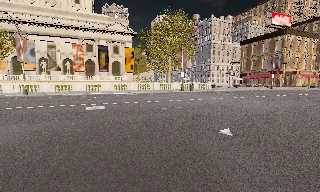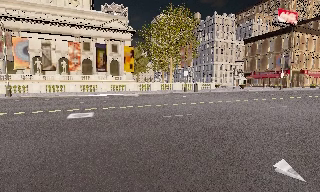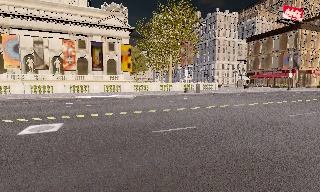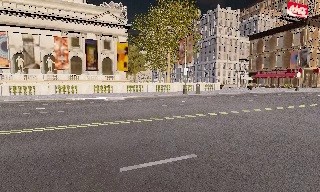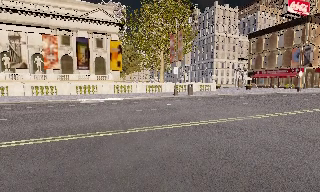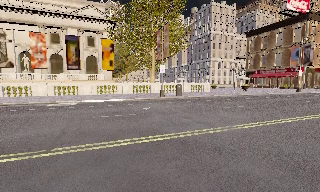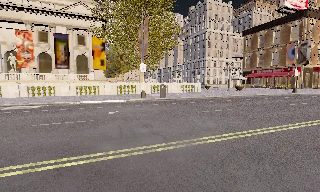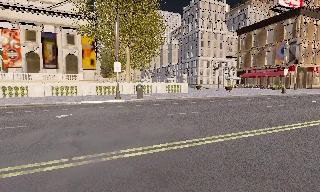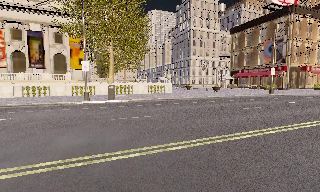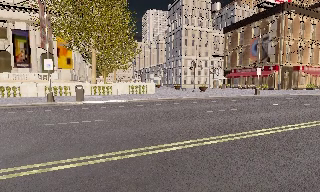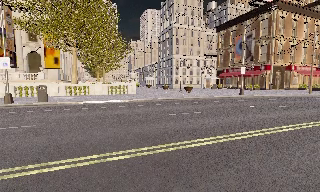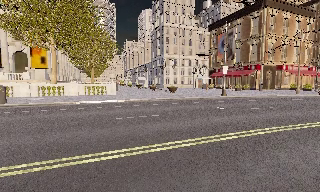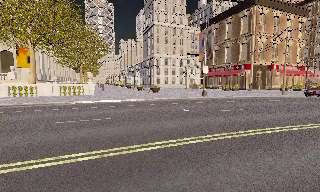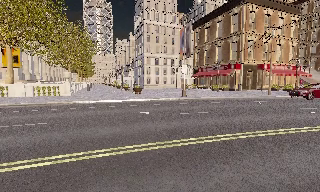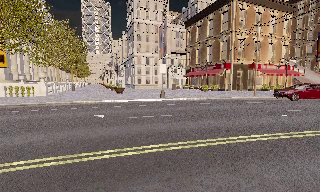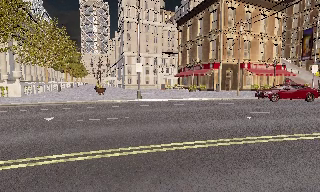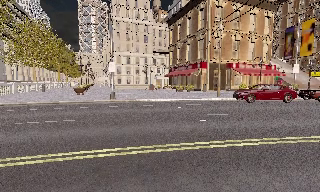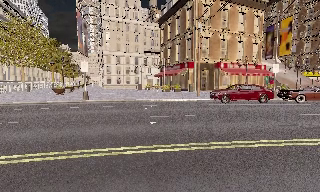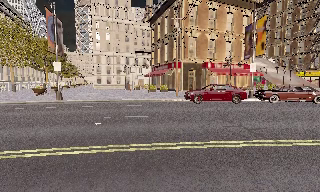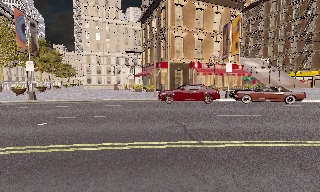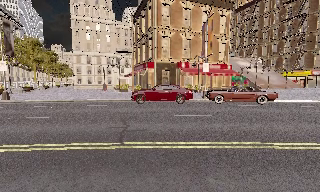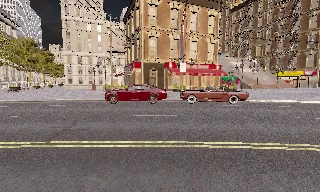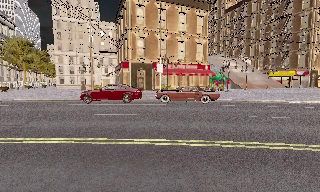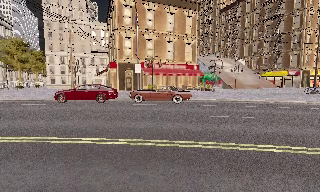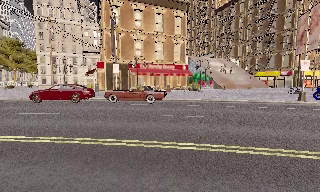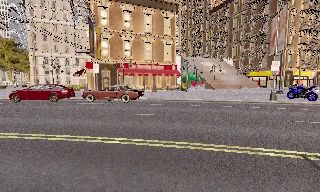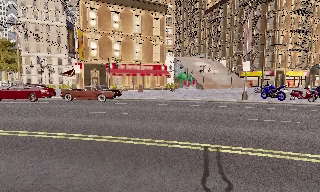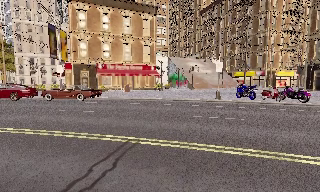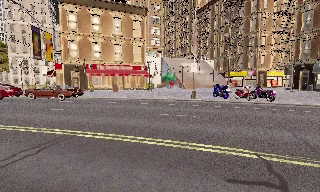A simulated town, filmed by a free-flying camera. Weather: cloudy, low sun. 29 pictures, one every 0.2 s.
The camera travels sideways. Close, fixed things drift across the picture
to the left.
0.0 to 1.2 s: The camera travels forward and to its right, about 12 m, so what stands in front looms larger.
1.2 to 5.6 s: The camera travels to its right, about 45 m, so close, fixed things drift to the left.
The film runs forward here.
